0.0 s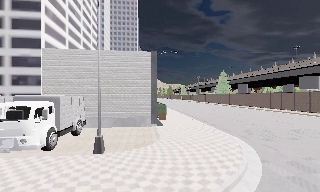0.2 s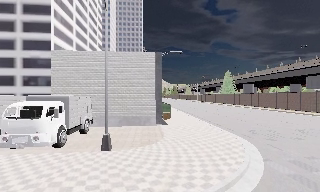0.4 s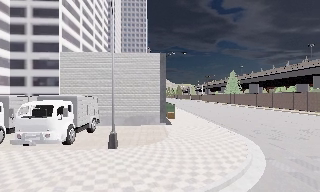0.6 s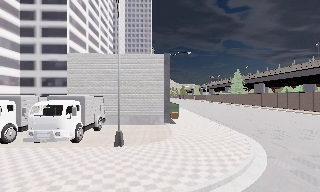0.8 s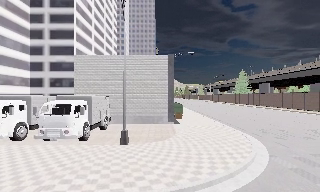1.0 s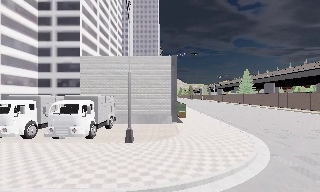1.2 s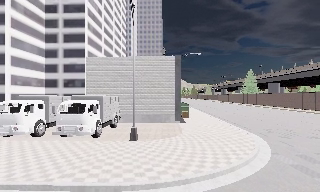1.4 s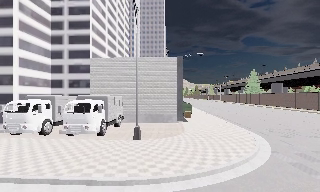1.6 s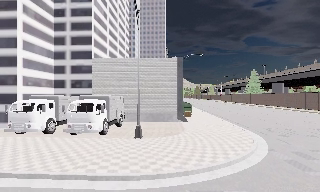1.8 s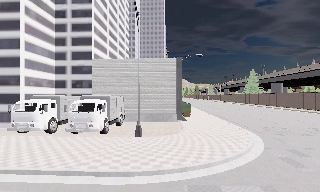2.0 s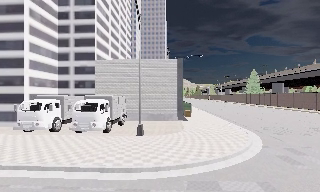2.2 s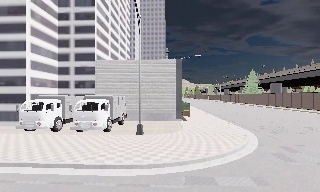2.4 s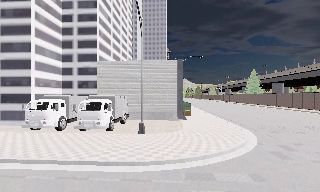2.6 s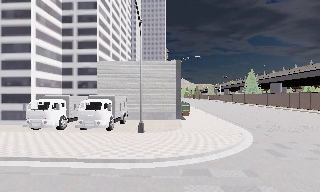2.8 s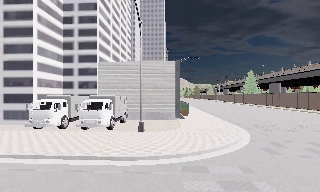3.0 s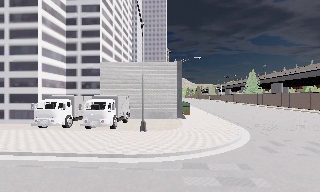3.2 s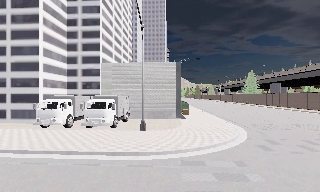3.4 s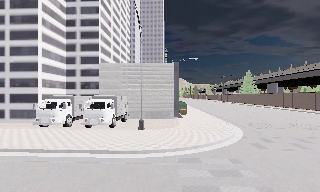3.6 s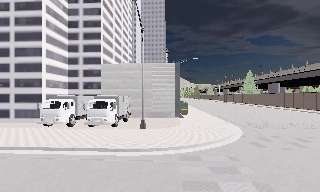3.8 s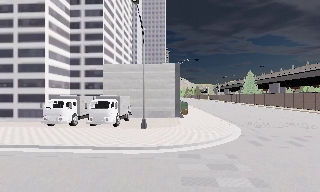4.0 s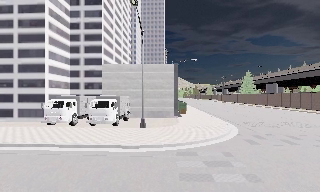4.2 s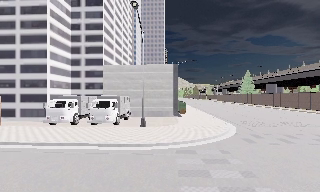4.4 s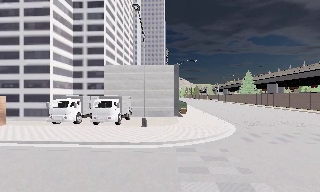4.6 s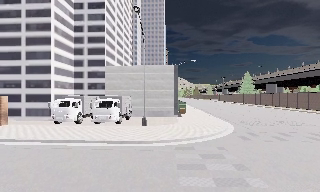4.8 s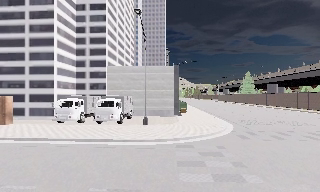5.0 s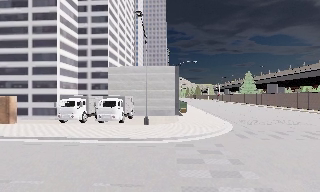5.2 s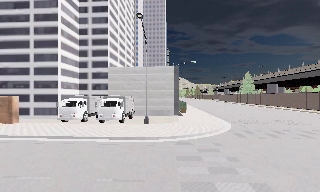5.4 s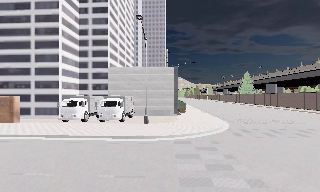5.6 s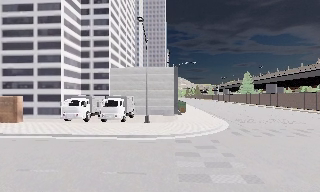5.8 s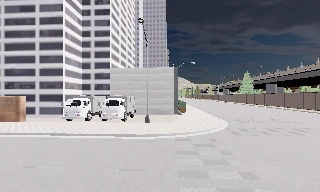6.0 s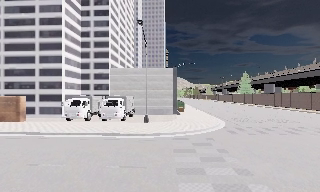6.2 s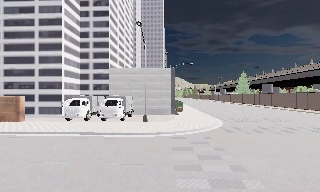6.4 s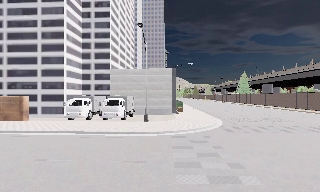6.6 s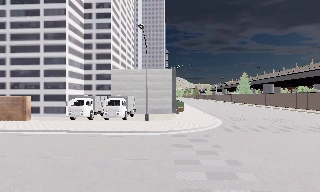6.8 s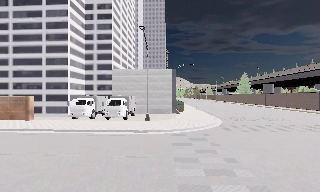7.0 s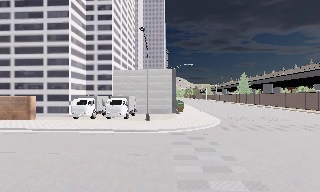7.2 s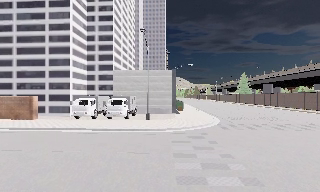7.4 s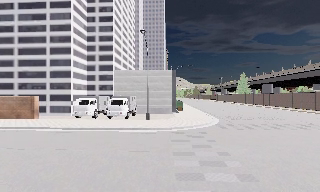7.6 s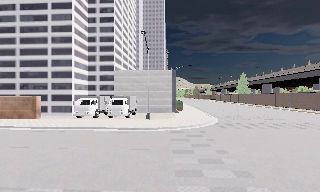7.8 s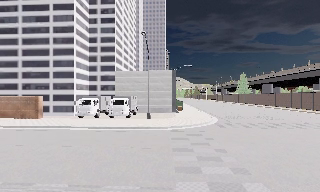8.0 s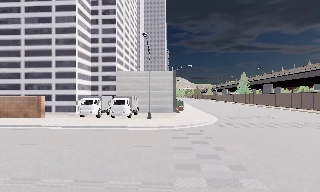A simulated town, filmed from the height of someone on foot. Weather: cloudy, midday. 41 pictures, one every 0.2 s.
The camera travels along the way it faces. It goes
backward.
0.0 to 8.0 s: The scene slides to the right, as the camera pans about 10 degrees to its left. It travels backward, about 10 m, so what stands in front gets smaller.
The film runs backward here.
